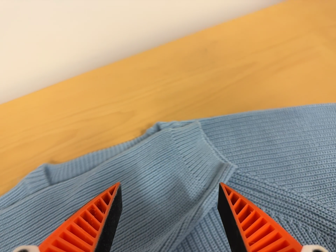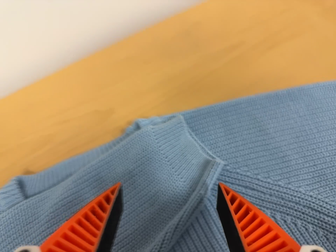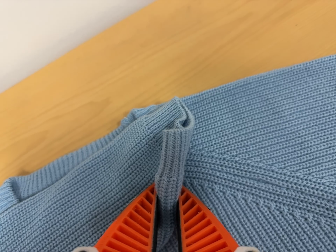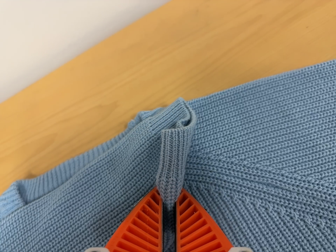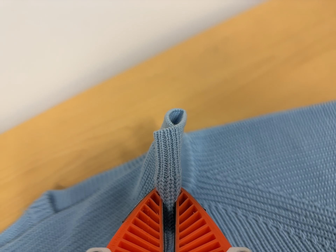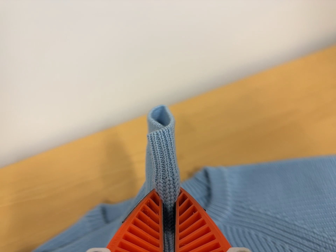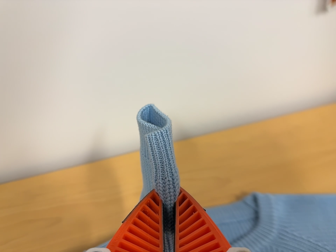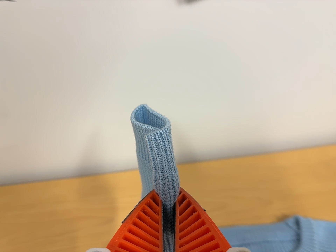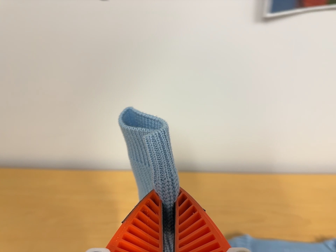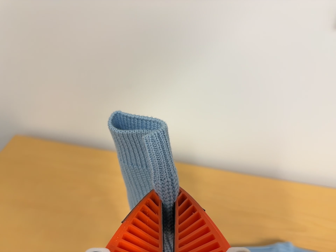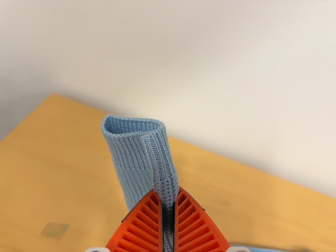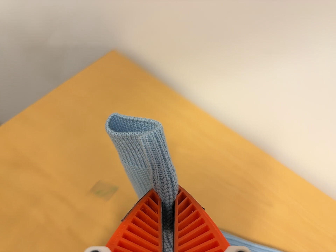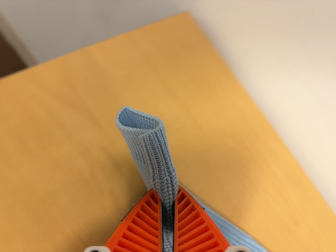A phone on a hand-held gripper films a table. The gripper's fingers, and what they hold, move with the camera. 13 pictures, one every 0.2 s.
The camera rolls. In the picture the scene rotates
clockwise.
0.0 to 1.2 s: The camera travels to its left and backward, about 12 cm, so close, fixed things drift to the right. Its aim tips toward the top of its view by about 10 degrees, and the scene shifts downward. It rolls about its line of sight by about 10 degrees, and the scene rotates clockwise.
1.2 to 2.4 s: The camera pans to its left by about 10 degrees. It travels to its left, about 40 cm, so close, fixed things drift to the right. It rolls about its line of sight by about 65 degrees, and the scene rotates clockwise.
The film runs backward here.
